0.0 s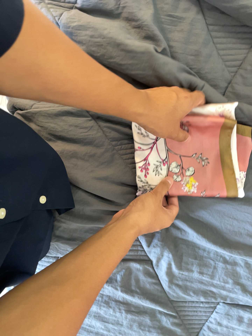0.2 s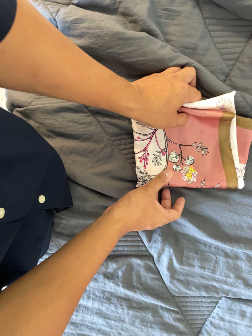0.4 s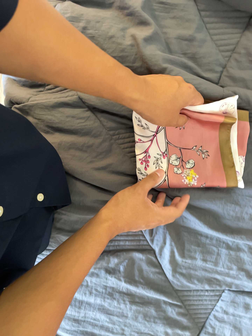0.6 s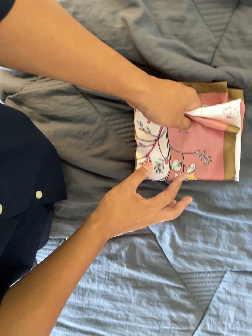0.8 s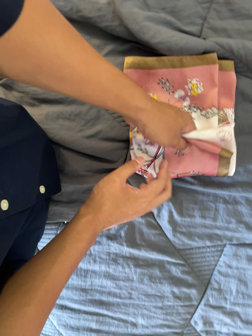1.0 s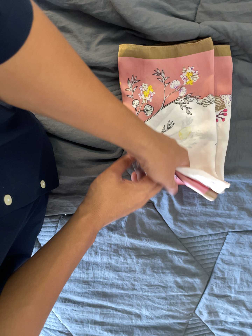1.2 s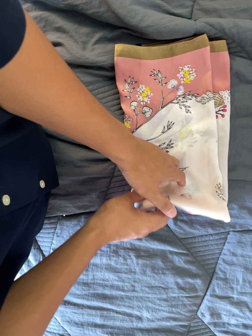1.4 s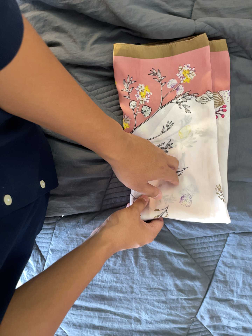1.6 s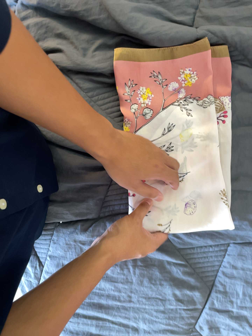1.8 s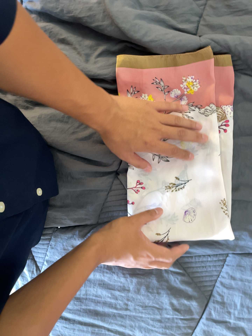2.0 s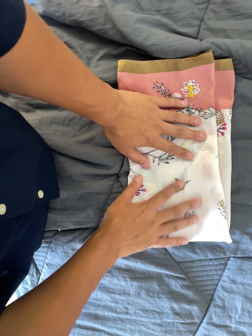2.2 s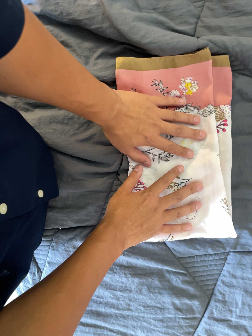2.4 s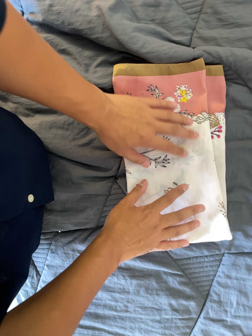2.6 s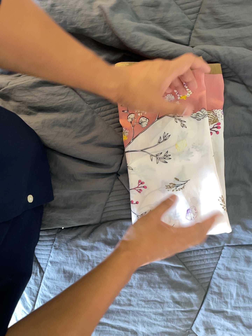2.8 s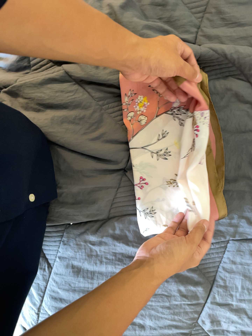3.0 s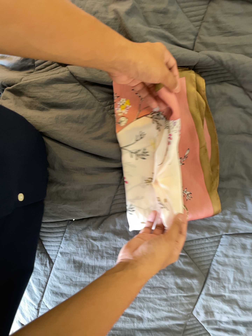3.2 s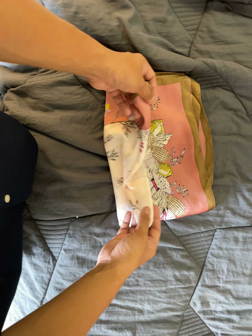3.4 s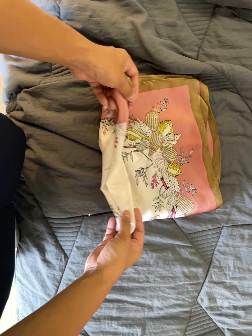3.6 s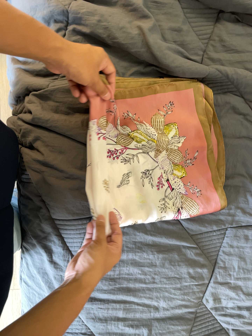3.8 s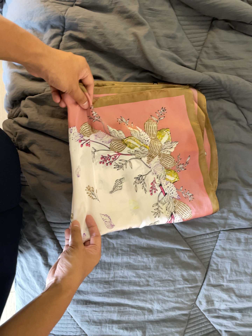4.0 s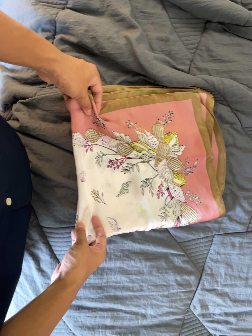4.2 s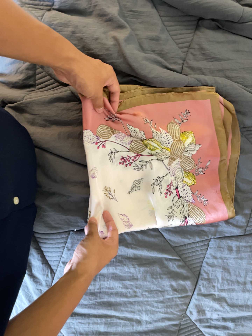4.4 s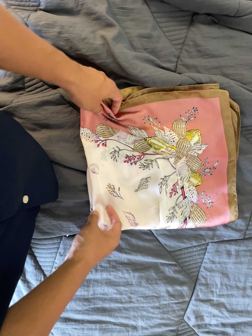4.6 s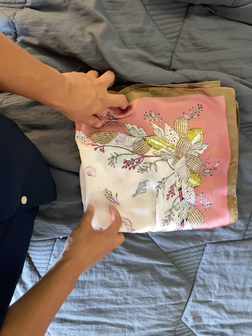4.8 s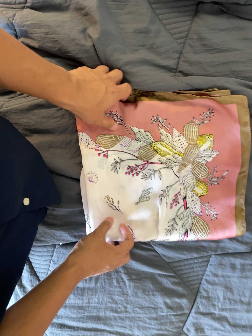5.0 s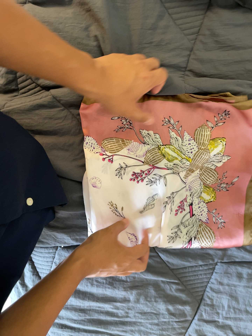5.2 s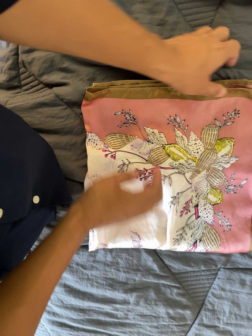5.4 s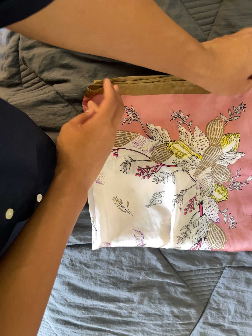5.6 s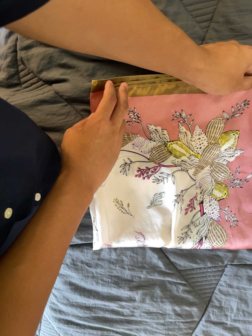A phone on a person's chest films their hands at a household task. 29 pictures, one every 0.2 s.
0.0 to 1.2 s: The camera travels toward the bottom of its view, about 12 cm, so close, fixed things drift upward. It rolls about its line of sight by about 10 degrees, and the scene rotates counterclockwise.
1.2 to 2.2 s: The camera shifts only a little, or ends up much as it began.
2.2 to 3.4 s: The camera pans to its right by about 15 degrees. It travels to its left and backward, about 20 cm.
3.4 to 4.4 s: The camera travels to its right, about 8 cm, so close, fixed things drift to the left.
4.4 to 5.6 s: The camera pans to its left by about 10 degrees. It travels toward the top of its view, to its right and forward, about 16 cm. Its aim tips toward the bottom of its view by about 10 degrees.
The film runs backward here.
